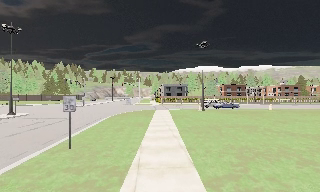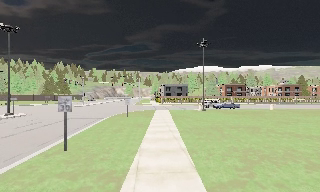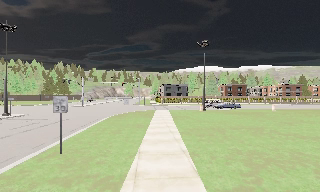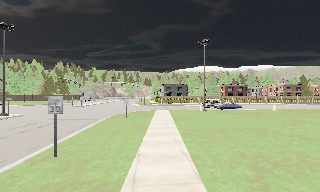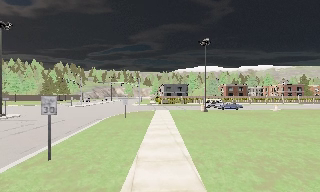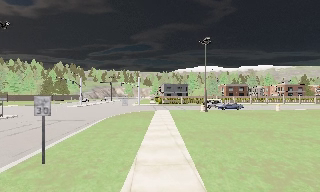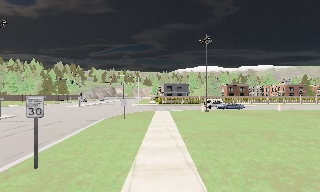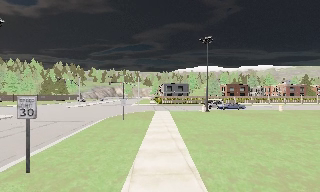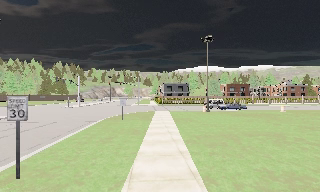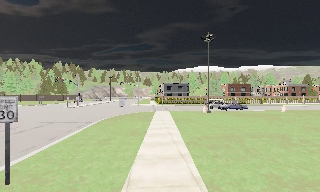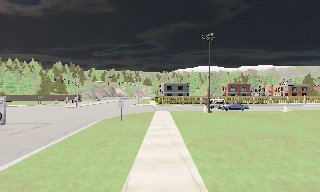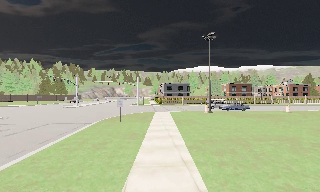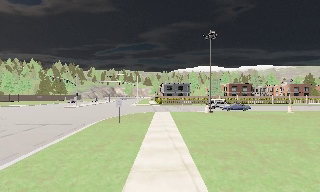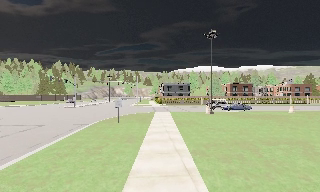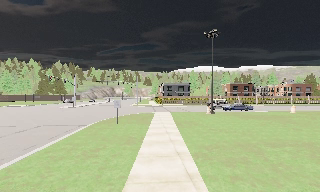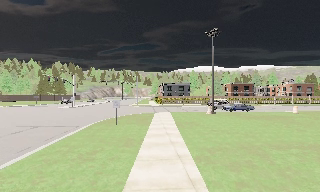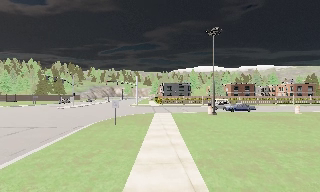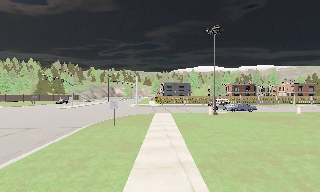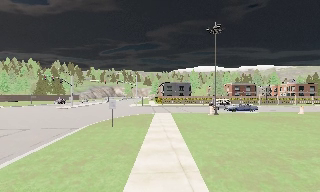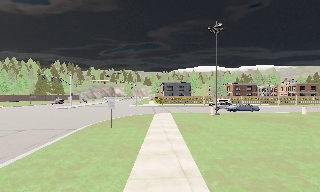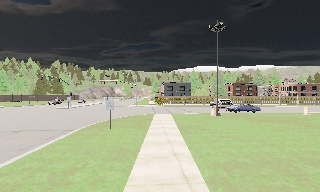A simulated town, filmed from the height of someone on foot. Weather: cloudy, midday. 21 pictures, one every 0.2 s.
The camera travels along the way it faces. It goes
forward.
0.0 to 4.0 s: The camera travels forward, about 7 m, so what stands in front looms larger.
The film runs forward here.
